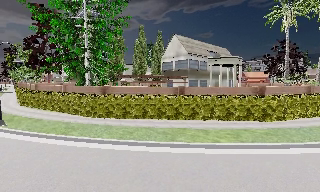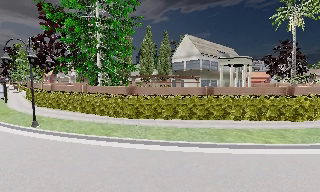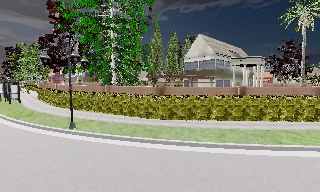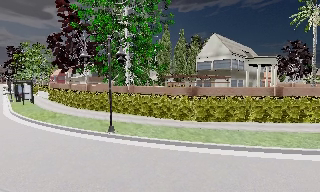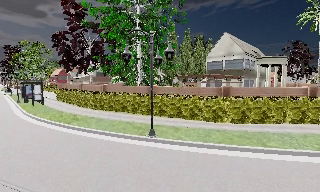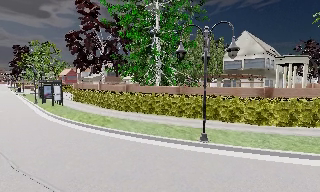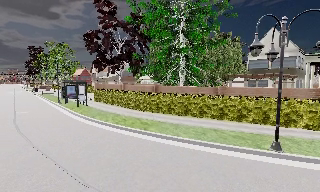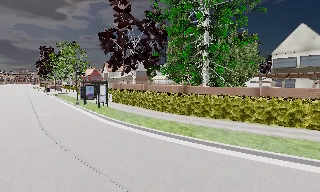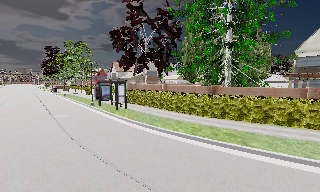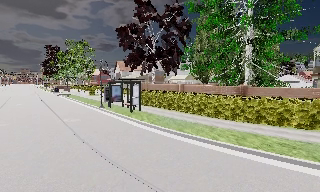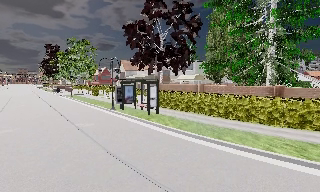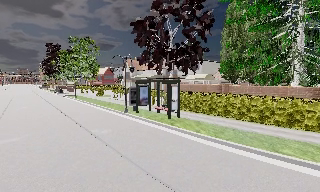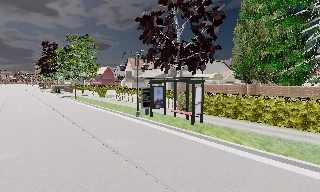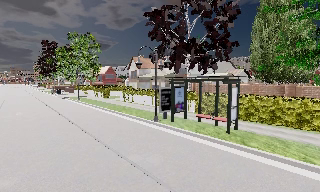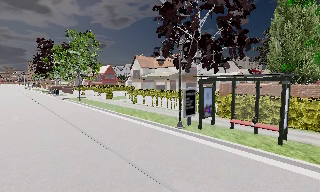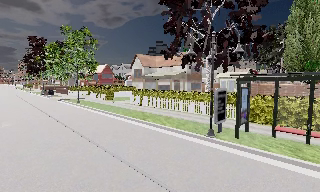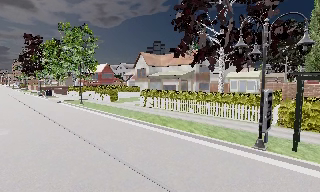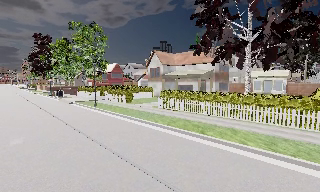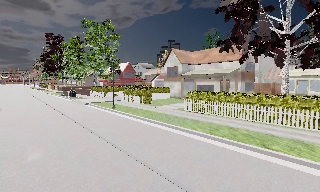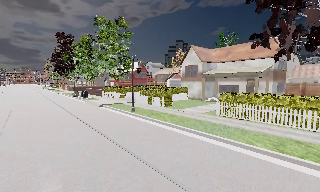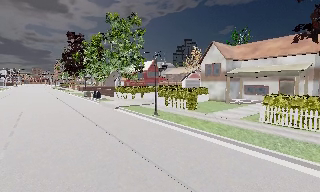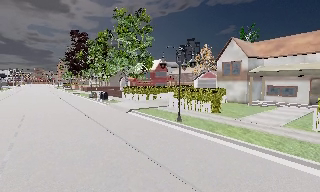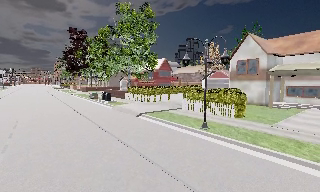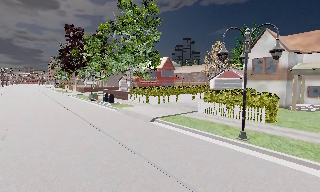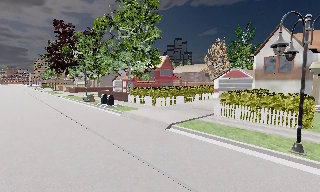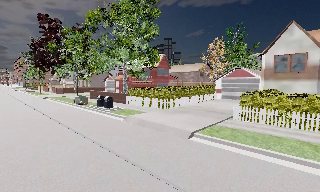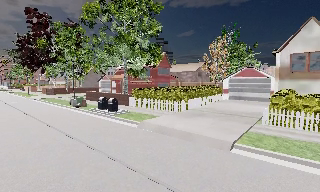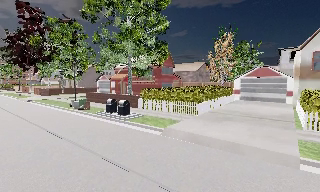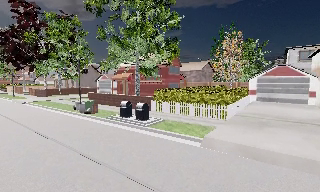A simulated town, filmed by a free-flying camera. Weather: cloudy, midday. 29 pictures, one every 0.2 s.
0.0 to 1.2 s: The camera travels to its left, about 13 m, so close, fixed things drift to the right.
1.2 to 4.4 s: The camera travels to its left and forward, about 35 m, so close, fixed things drift to the right.
4.4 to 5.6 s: The camera pans to its right, which is clockwise from overhead, by about 15 degrees. It travels to its left and forward, about 13 m, so close, fixed things drift to the right.
The film runs forward here.
